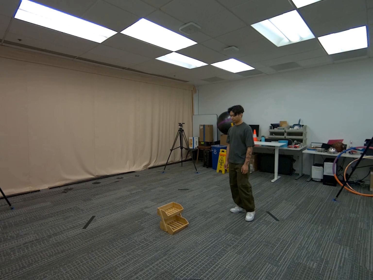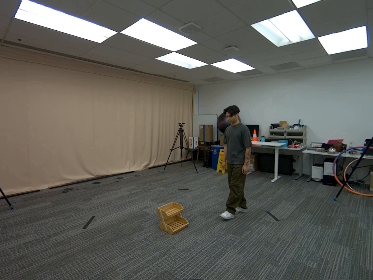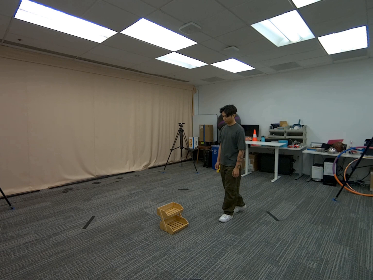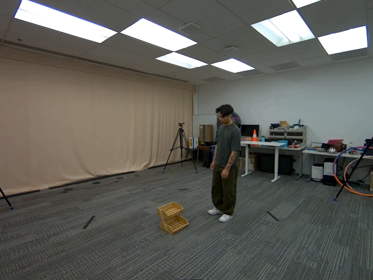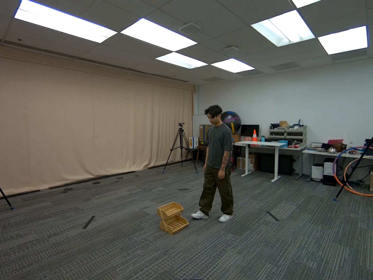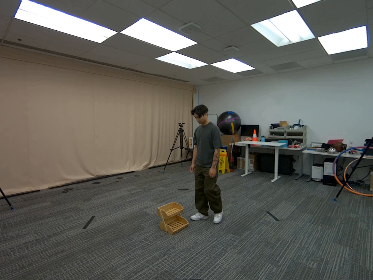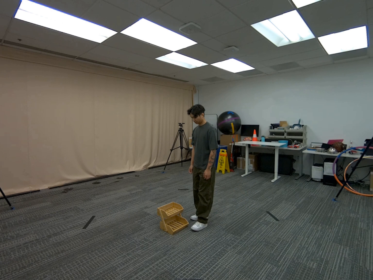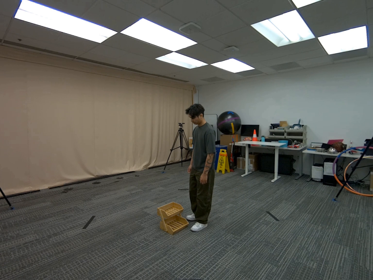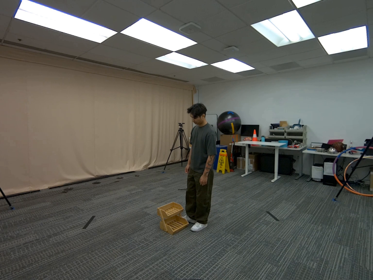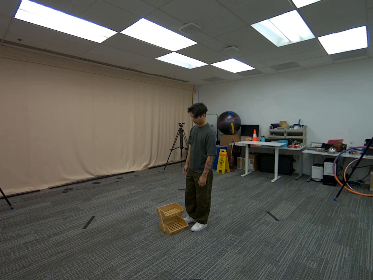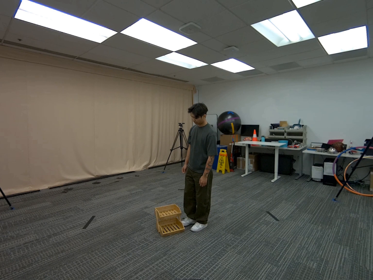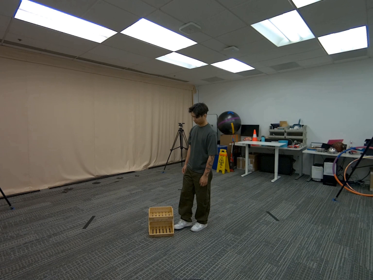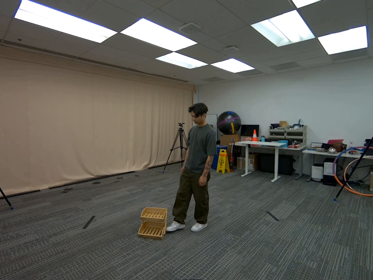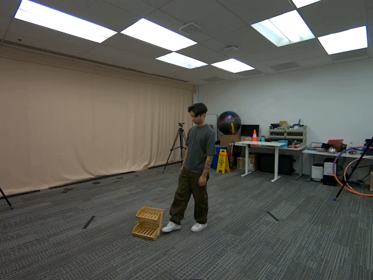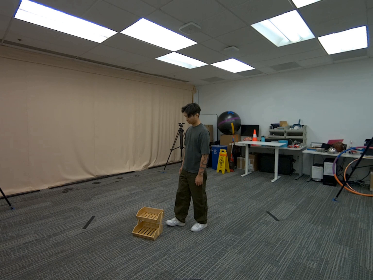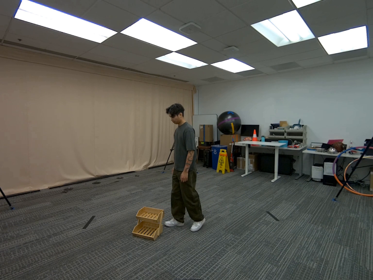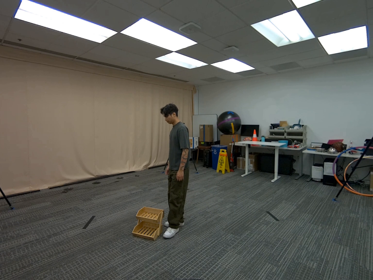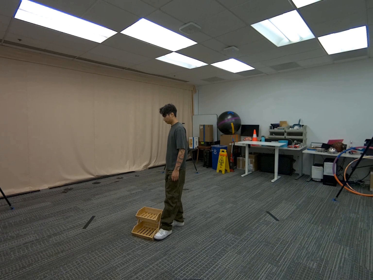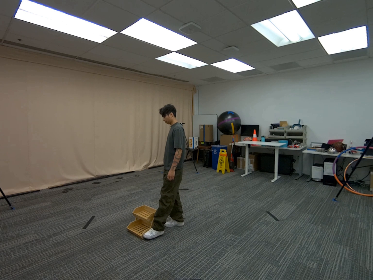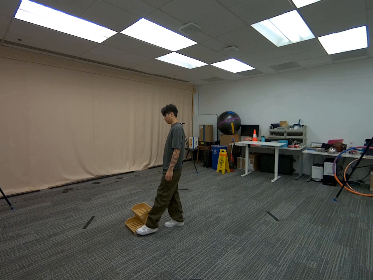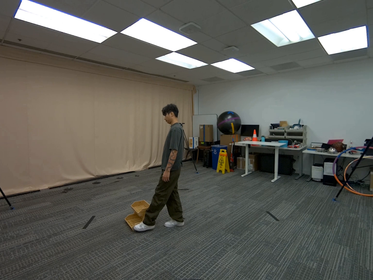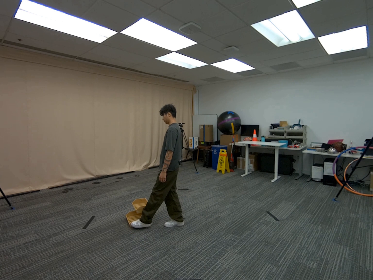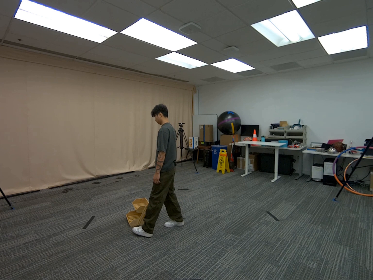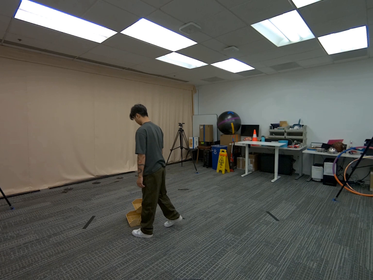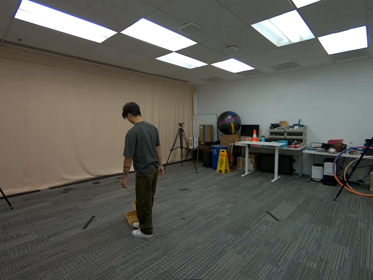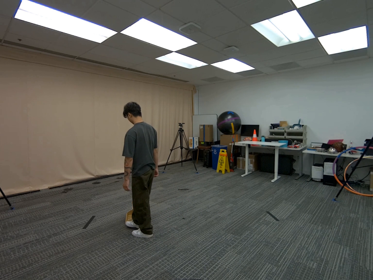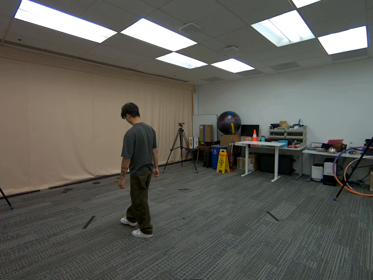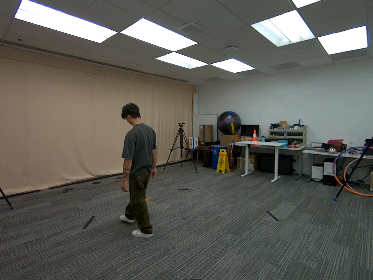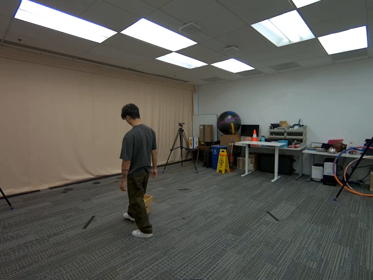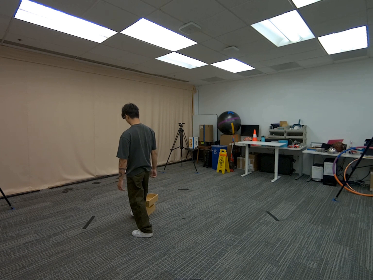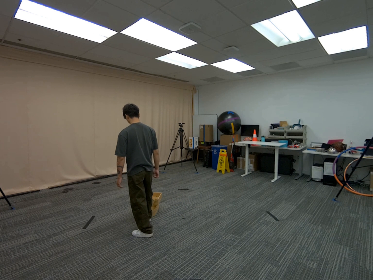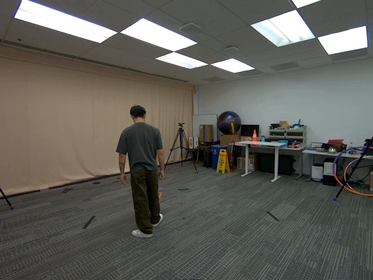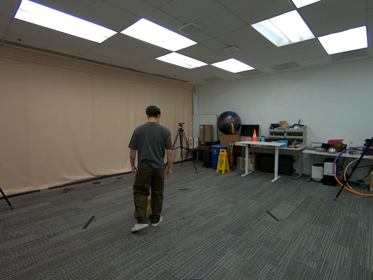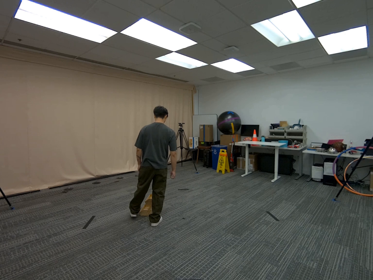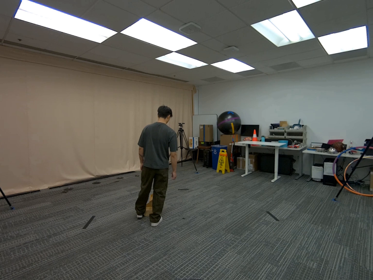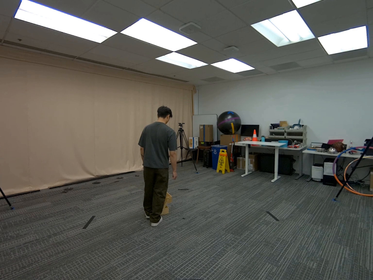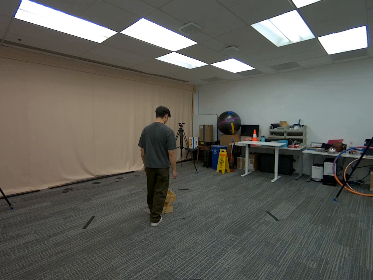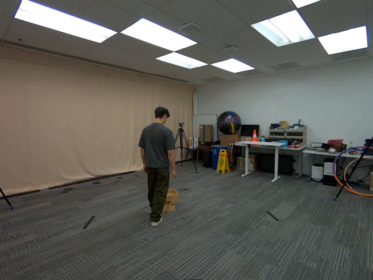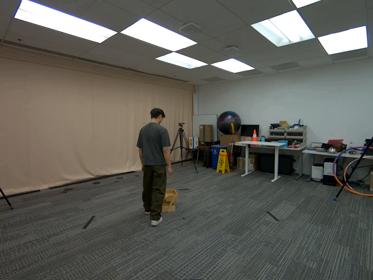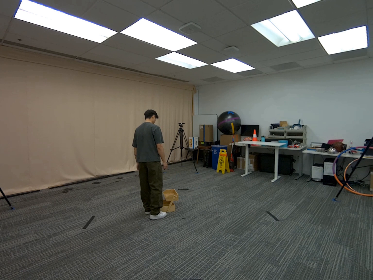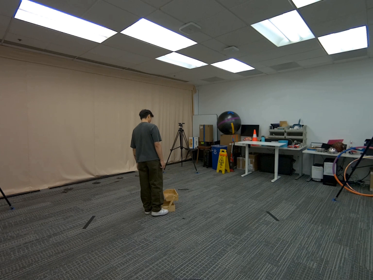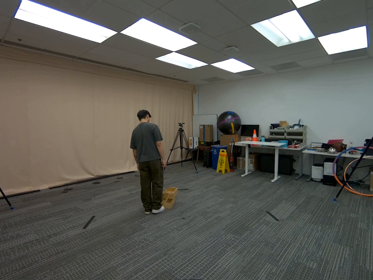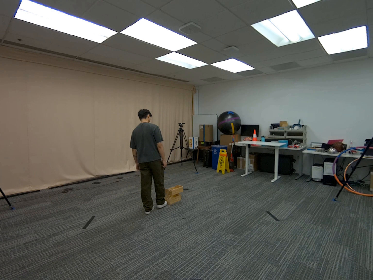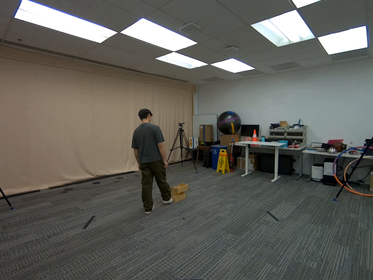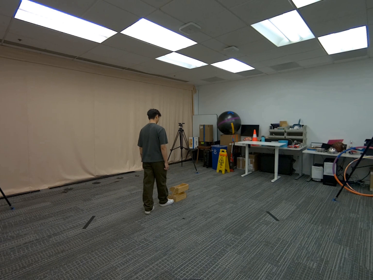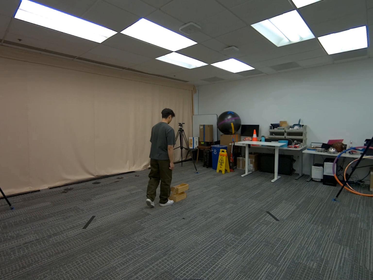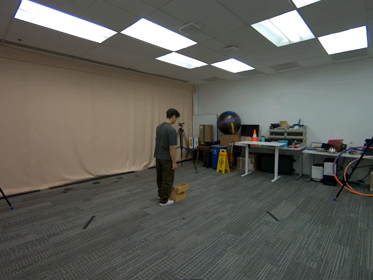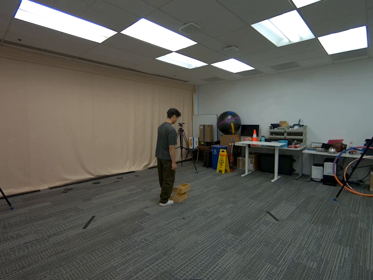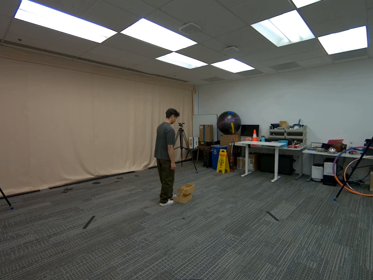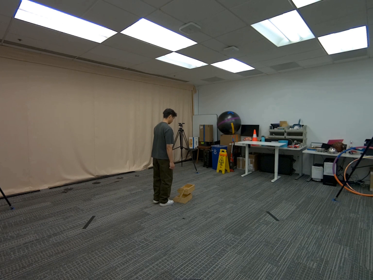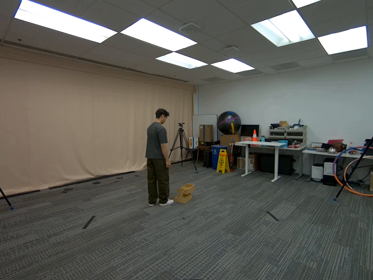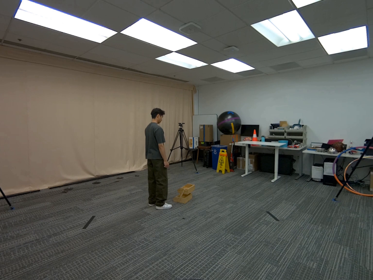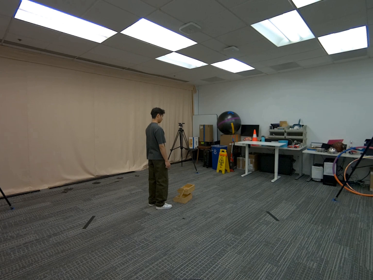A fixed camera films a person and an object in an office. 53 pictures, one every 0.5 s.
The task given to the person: Walk over to the wooden crate on the ground and slide the wooden crate across the ground.
